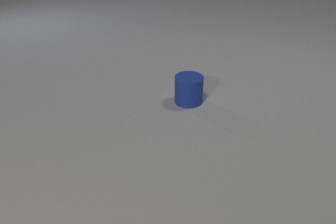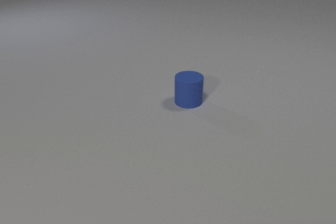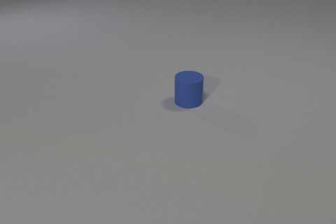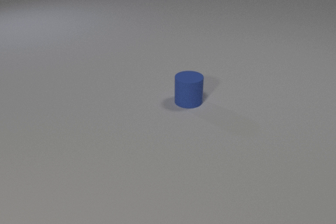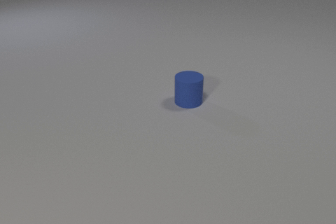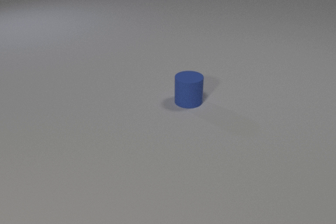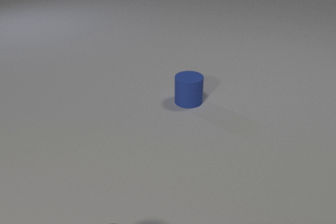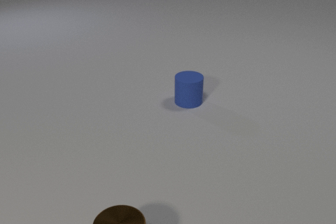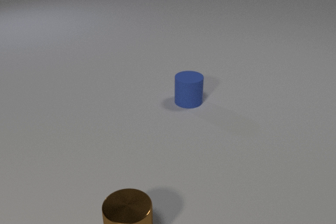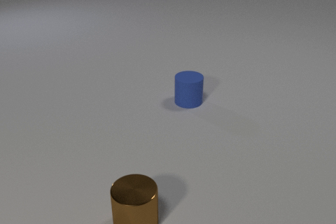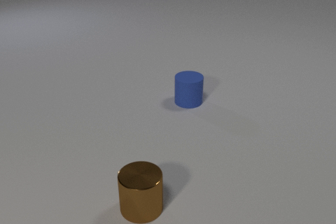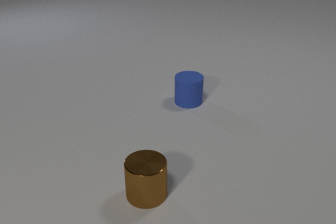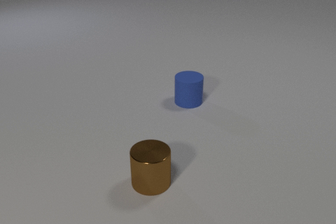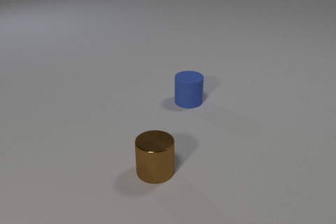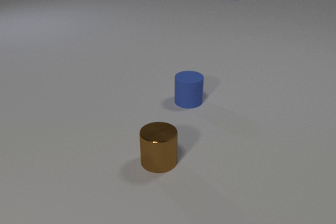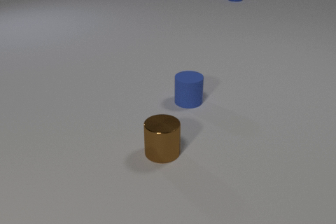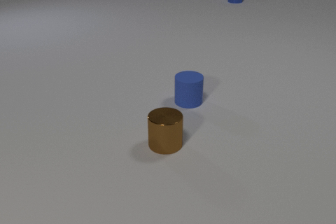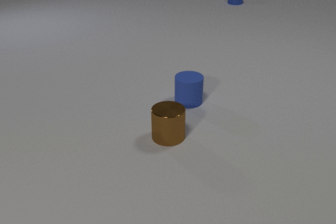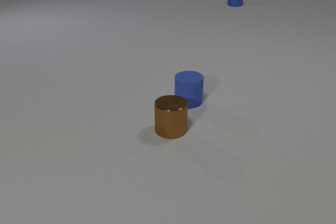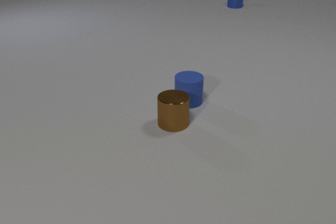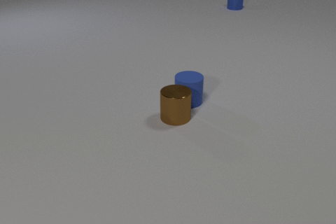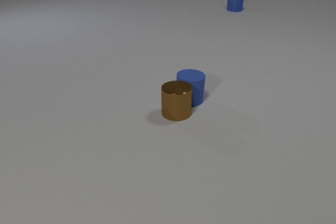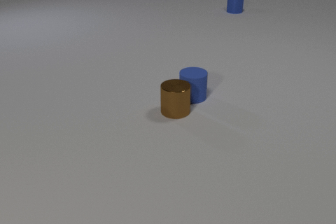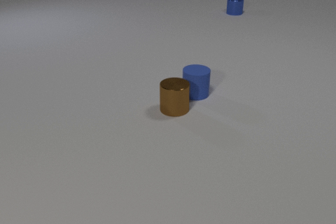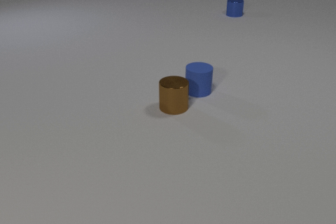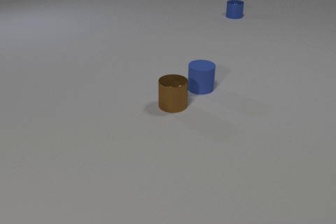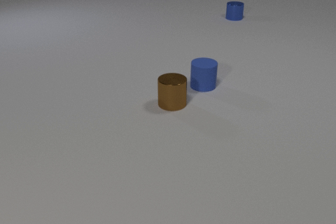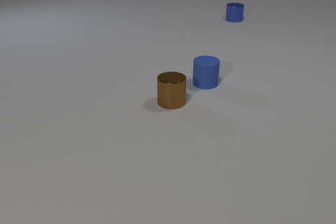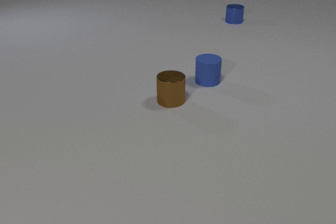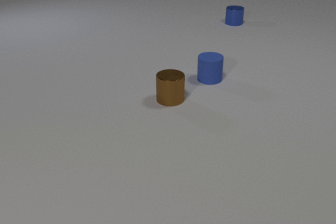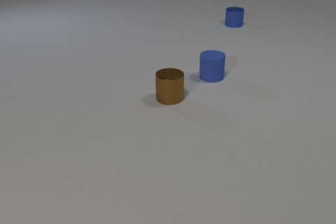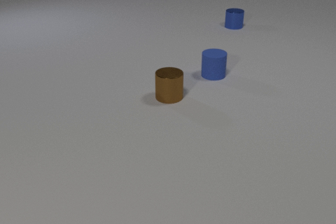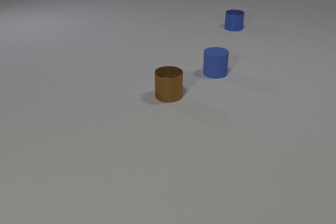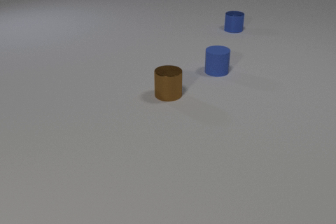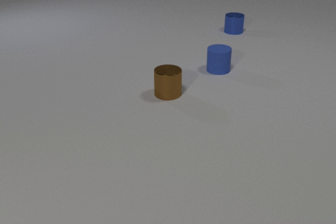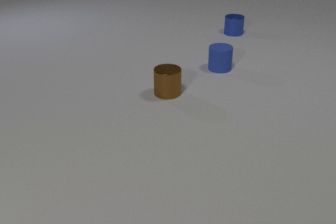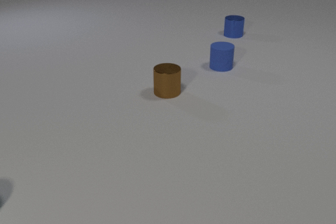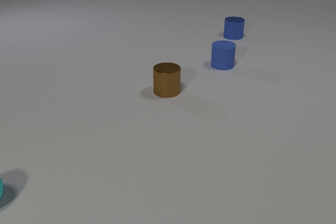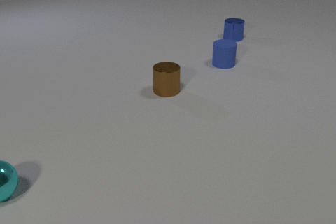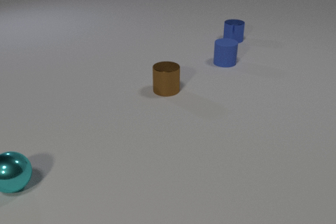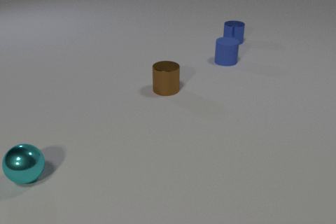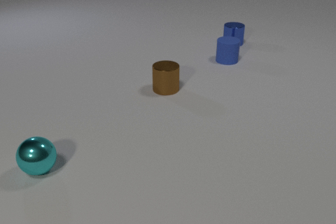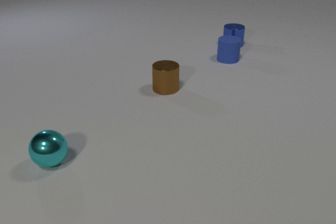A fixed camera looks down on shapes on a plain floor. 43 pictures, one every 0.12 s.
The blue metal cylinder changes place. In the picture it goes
toward the camera.
The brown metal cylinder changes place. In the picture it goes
away from the camera.
0.00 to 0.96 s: The brown metal cylinder comes in at the bottom edge, slides away from the camera.
0.96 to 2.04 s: The brown metal cylinder slides away from the camera. The blue metal cylinder comes in at the top edge, slides toward the camera.
2.04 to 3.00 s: The brown metal cylinder slides away from the camera. The blue rubber cylinder slides away from the camera and to the right. The blue metal cylinder slides toward the camera. The brown metal cylinder and the blue rubber cylinder collide.
3.00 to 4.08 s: The brown metal cylinder slides away from the camera. The blue rubber cylinder slides away from the camera. The blue metal cylinder slides toward the camera.
4.08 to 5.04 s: The brown metal cylinder slides away from the camera. The blue rubber cylinder slides away from the camera. The blue metal cylinder slides toward the camera. The cyan metal sphere comes in at the left edge, rolls to the right and away from the camera.
What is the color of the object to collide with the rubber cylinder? brown.
How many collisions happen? 1.
Are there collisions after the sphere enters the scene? no.
